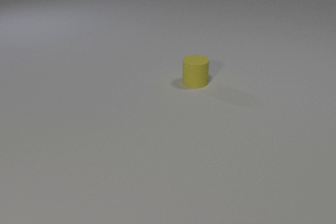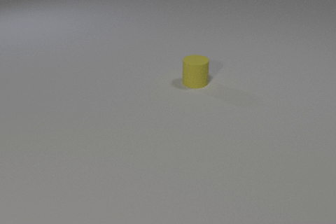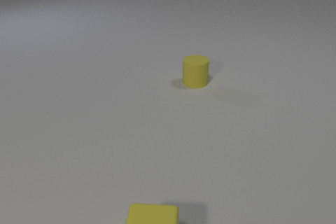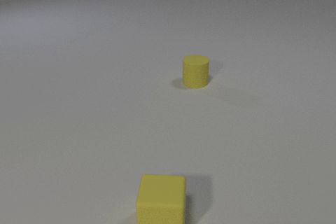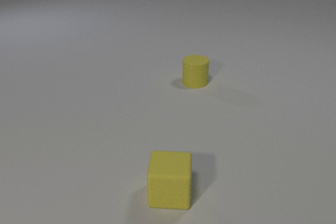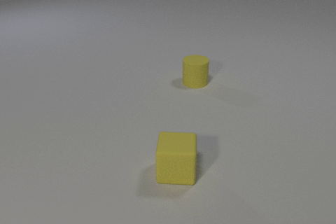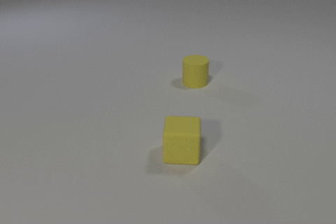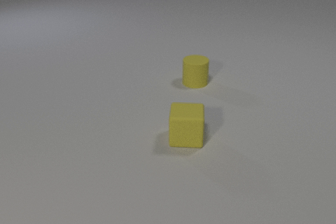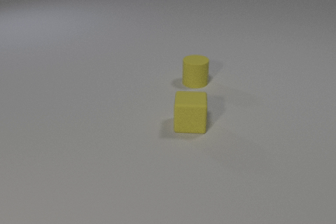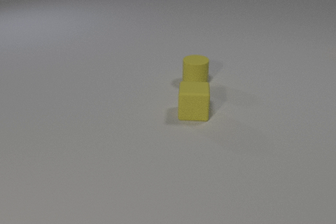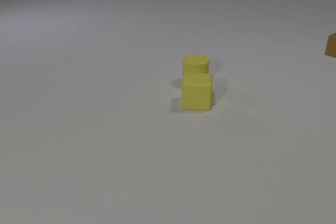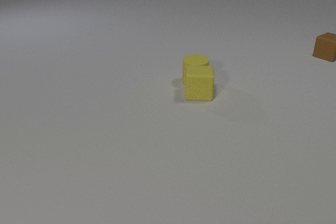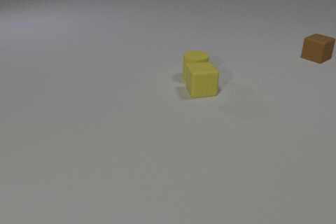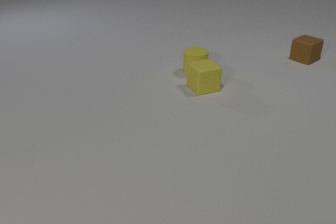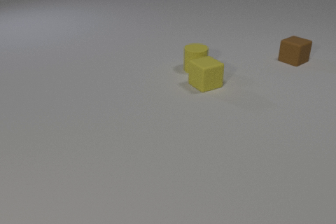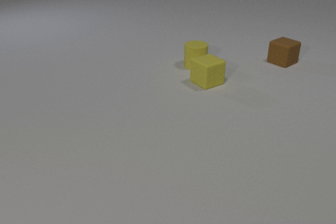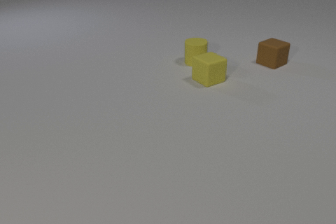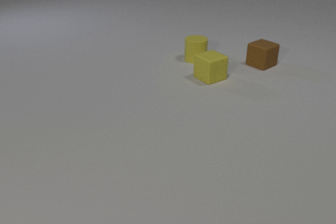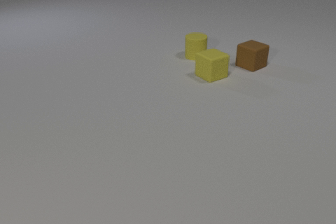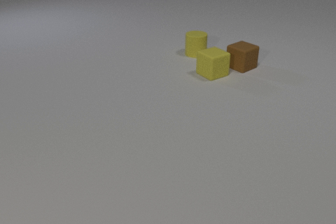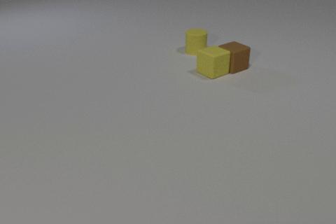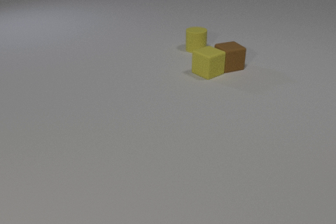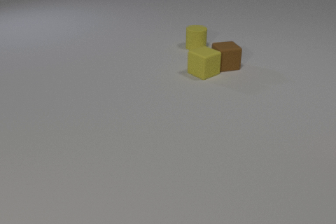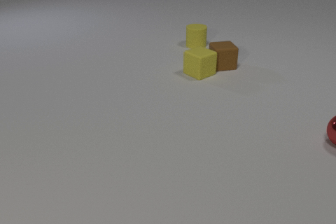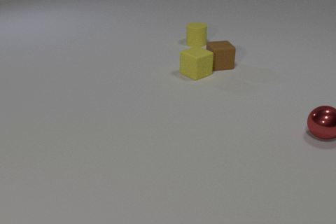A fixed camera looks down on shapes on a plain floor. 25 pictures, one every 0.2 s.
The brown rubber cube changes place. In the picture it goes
to the left.
The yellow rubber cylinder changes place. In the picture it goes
away from the camera.
0.0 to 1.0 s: The yellow rubber cube comes in at the bottom edge, slides away from the camera.
1.0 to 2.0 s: The yellow rubber cube slides away from the camera. The brown rubber cube comes in at the right edge, slides to the left and toward the camera.
2.0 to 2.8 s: The yellow rubber cube slides away from the camera, spins so that its near face slides to the right, counterclockwise seen from above. The yellow rubber cylinder slides away from the camera. The brown rubber cube slides to the left and toward the camera. The yellow rubber cube and the yellow rubber cylinder collide.
2.8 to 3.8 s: The yellow rubber cube slides away from the camera. The yellow rubber cylinder slides away from the camera. The brown rubber cube slides to the left and toward the camera.
3.8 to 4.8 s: The yellow rubber cube slides to the left. The yellow rubber cylinder slides away from the camera. The brown rubber cube slides to the left, spins so that its near face slides to the left, clockwise seen from above. The red metal sphere comes in at the right edge, rolls to the left and away from the camera. The yellow rubber cube and the brown rubber cube collide.
Are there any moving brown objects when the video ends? yes.
How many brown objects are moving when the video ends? 1.
What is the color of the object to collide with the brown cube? yellow.
